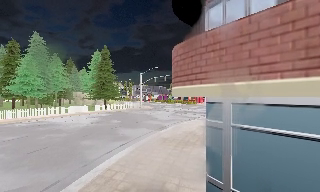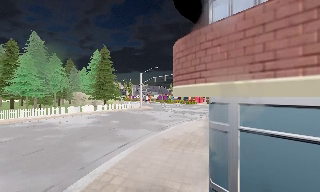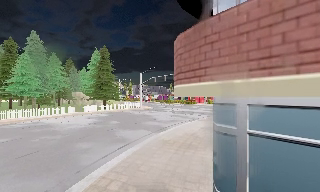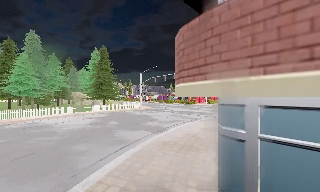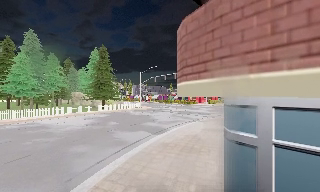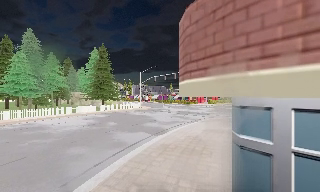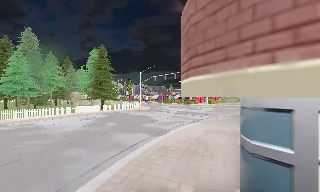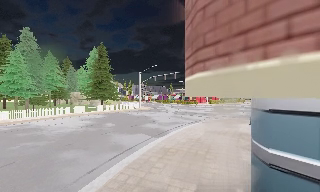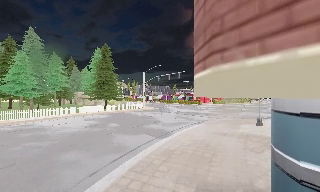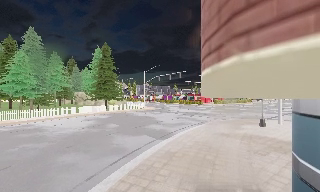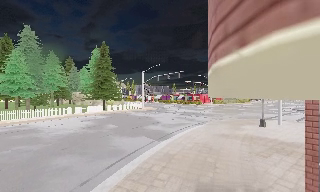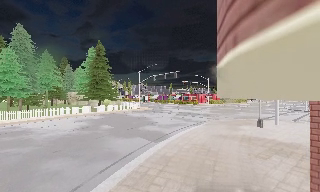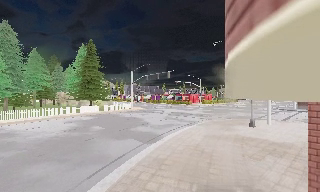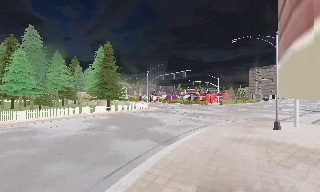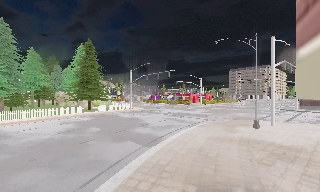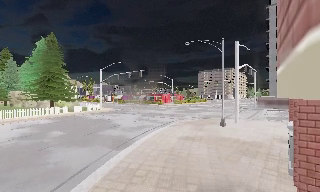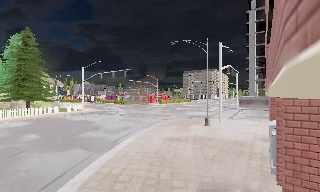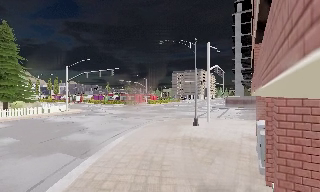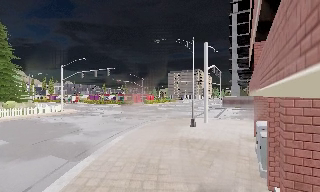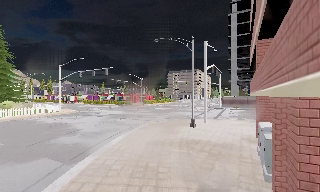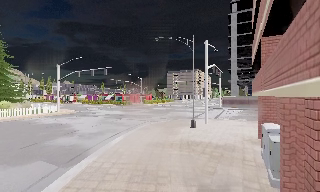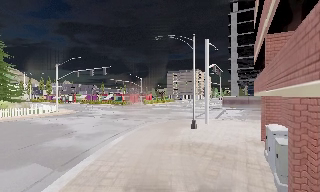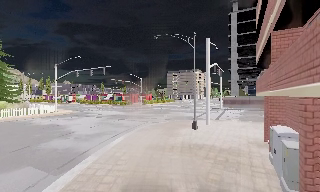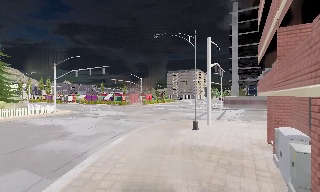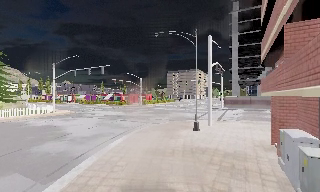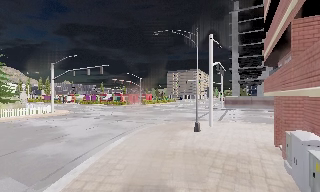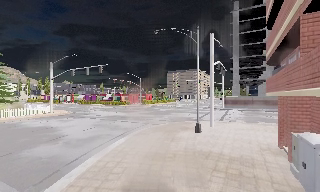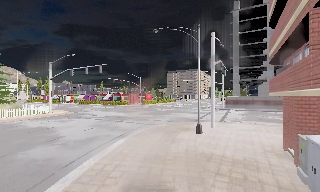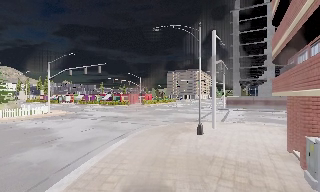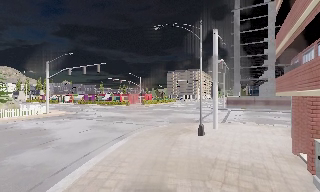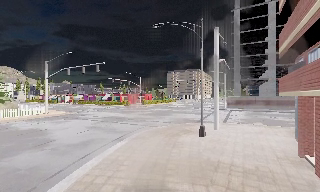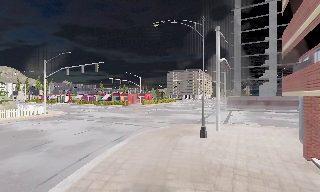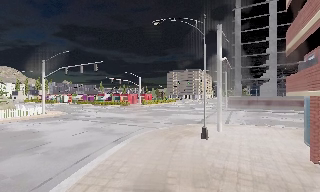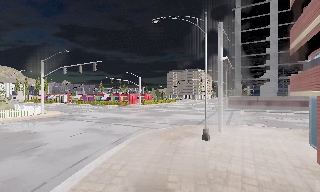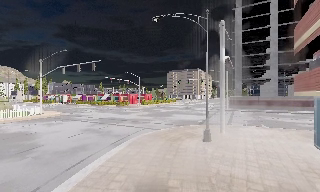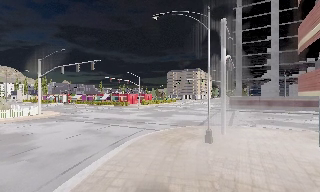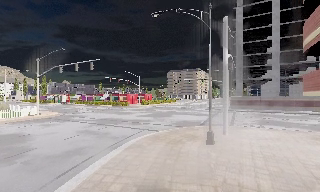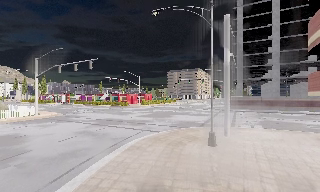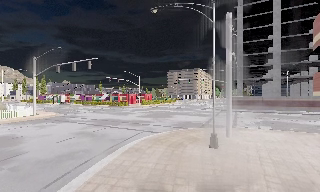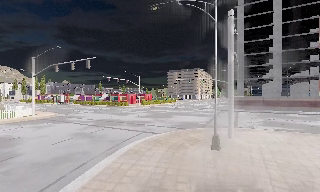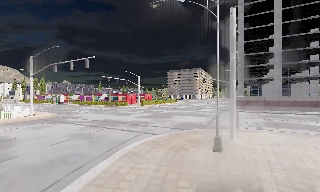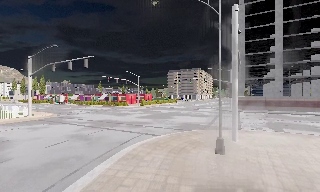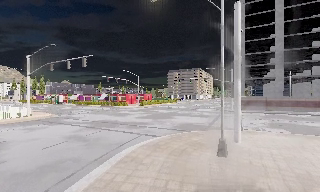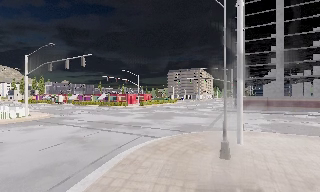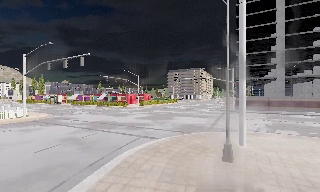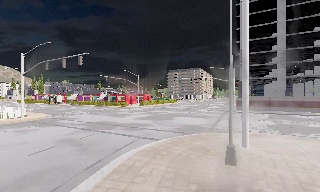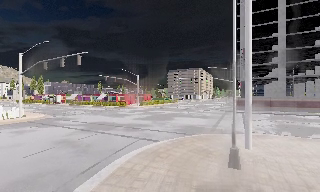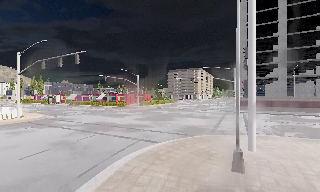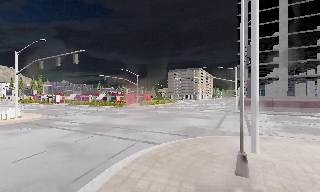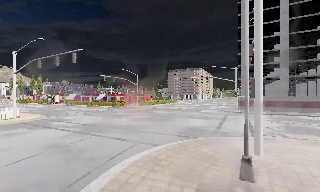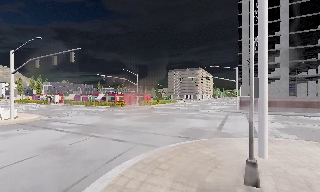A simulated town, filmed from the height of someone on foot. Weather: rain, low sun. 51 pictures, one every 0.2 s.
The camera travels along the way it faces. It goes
forward.
0.0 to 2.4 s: The camera travels forward, about 3.5 m, so what stands in front looms larger.
2.4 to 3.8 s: The camera pans to its right, which is clockwise from overhead, by about 20 degrees. It travels forward, about 2 m, so what stands in front looms larger.
3.8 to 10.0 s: The camera travels forward, about 8 m, so what stands in front looms larger.
The film runs forward here.
